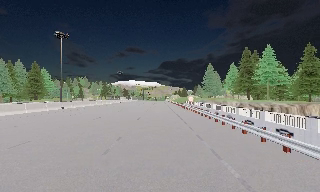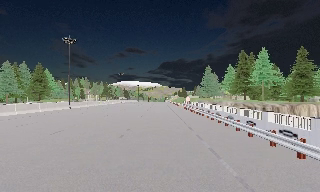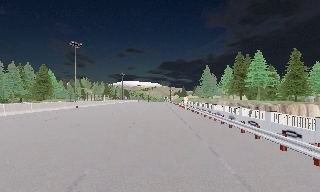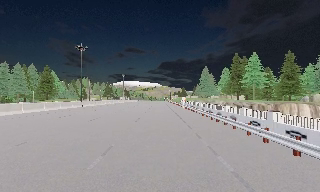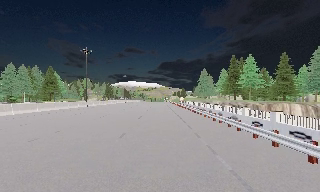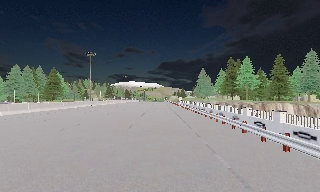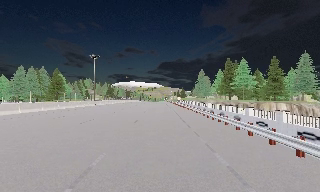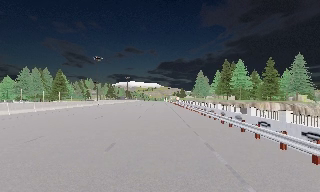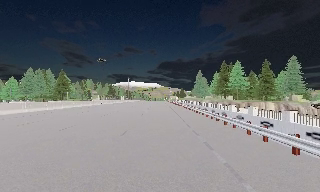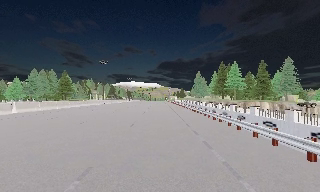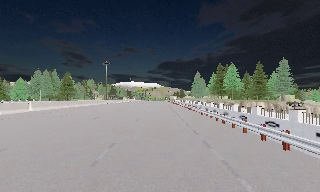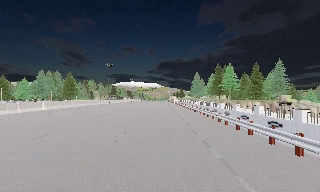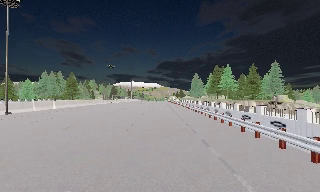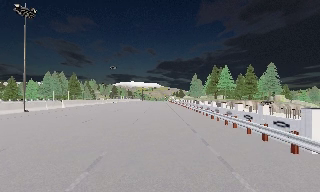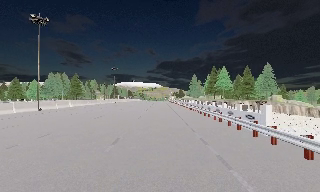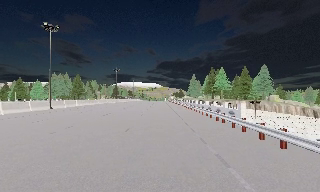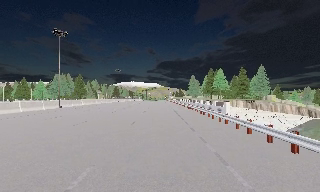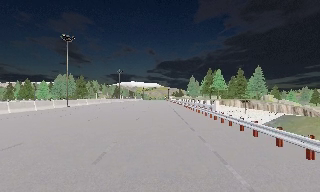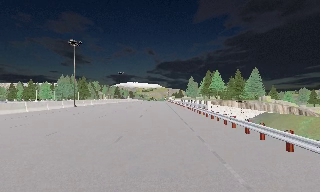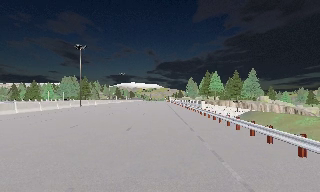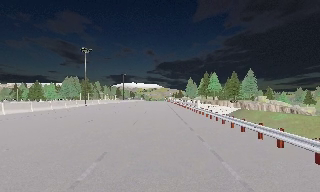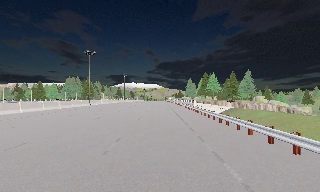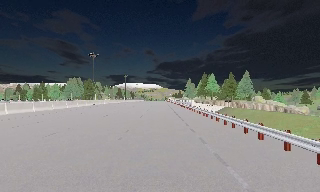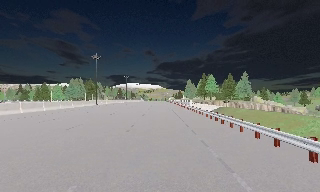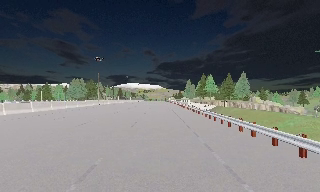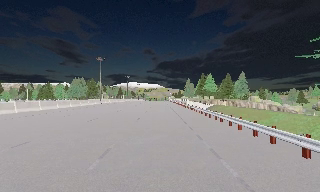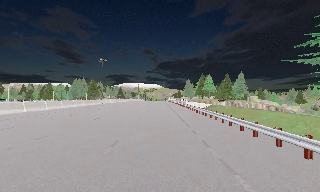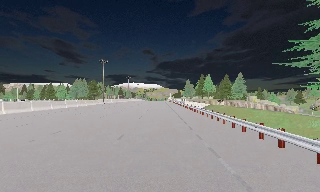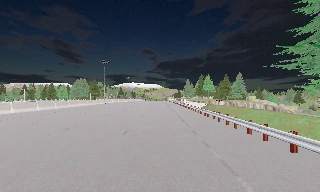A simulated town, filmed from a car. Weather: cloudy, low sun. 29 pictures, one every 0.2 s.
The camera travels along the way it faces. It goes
backward.
0.0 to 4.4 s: The camera travels backward, about 45 m, so what stands in front gets smaller.
4.4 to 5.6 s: The camera travels backward, about 7 m, so what stands in front gets smaller. It loses speed.
The film runs backward here.
